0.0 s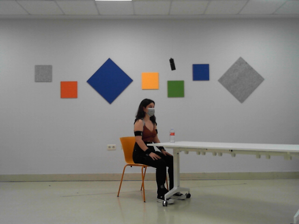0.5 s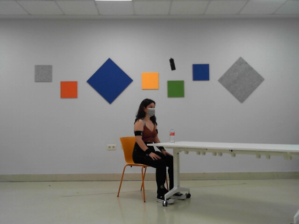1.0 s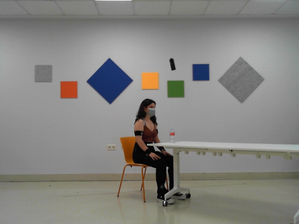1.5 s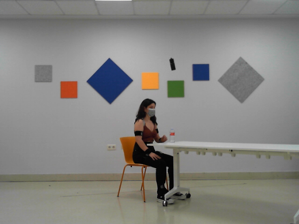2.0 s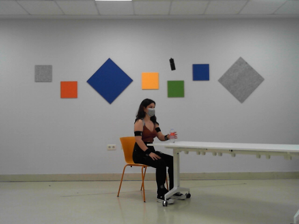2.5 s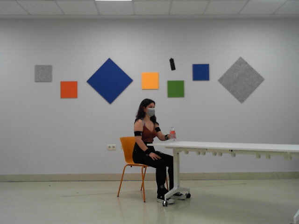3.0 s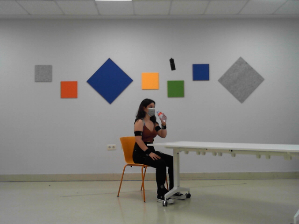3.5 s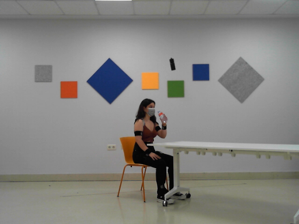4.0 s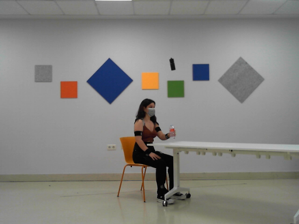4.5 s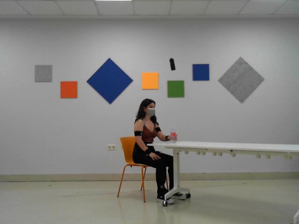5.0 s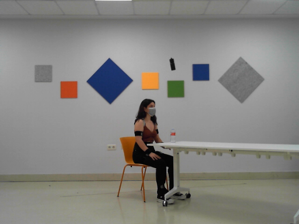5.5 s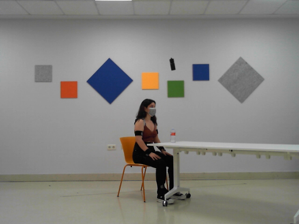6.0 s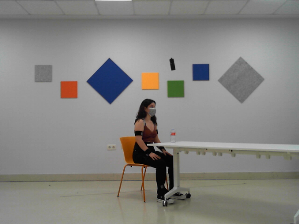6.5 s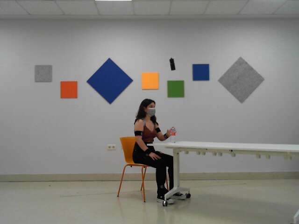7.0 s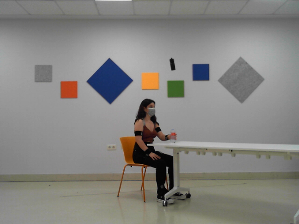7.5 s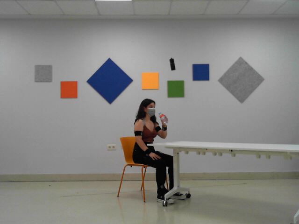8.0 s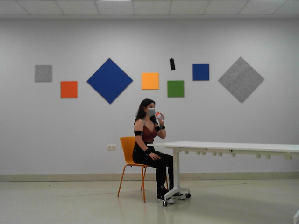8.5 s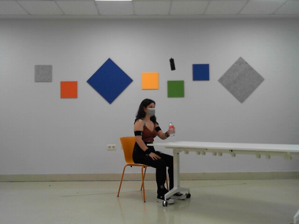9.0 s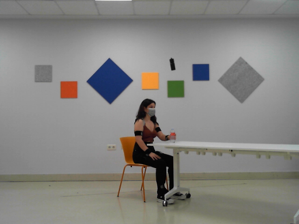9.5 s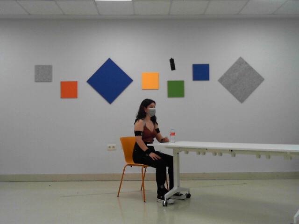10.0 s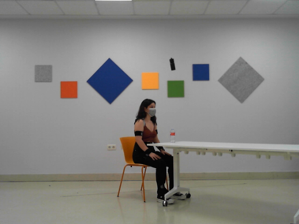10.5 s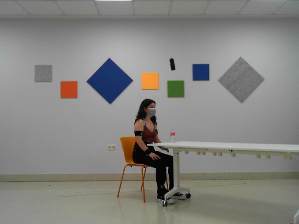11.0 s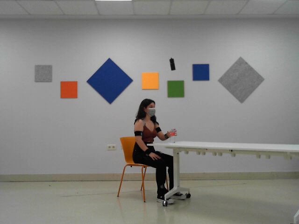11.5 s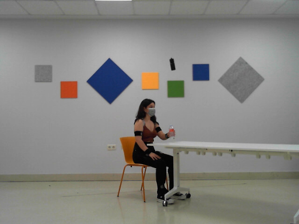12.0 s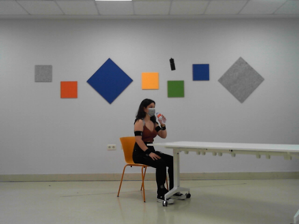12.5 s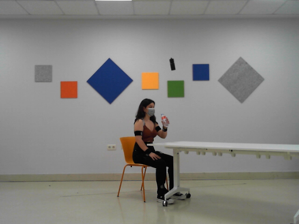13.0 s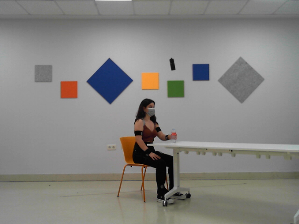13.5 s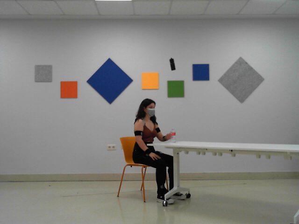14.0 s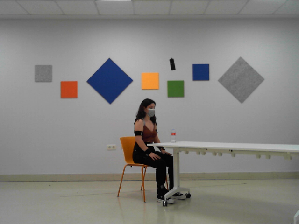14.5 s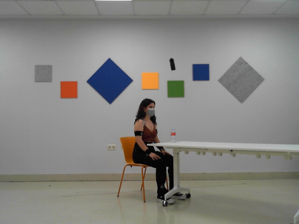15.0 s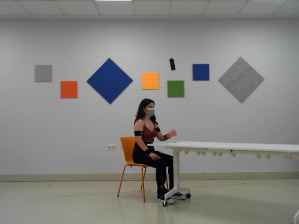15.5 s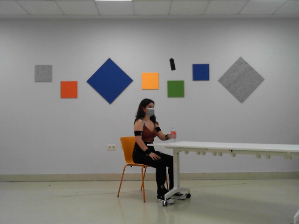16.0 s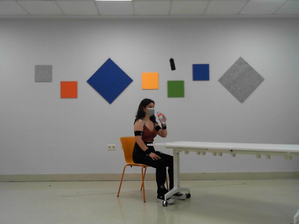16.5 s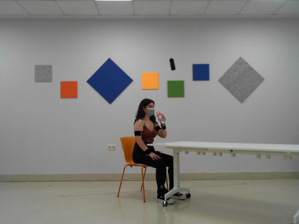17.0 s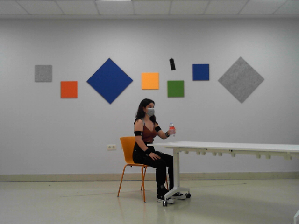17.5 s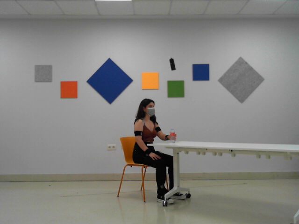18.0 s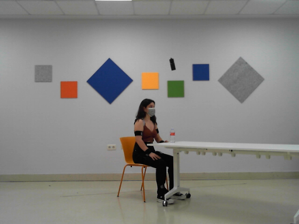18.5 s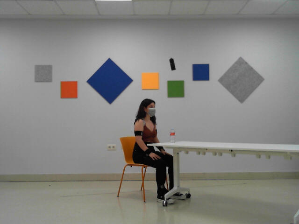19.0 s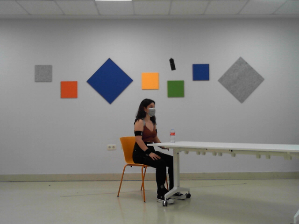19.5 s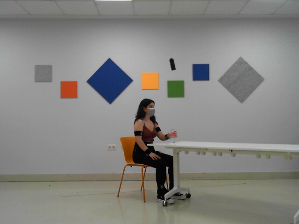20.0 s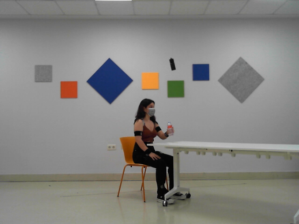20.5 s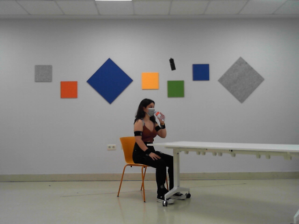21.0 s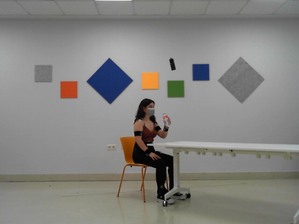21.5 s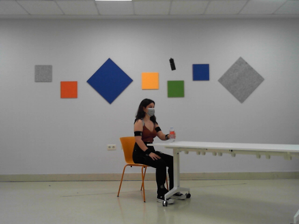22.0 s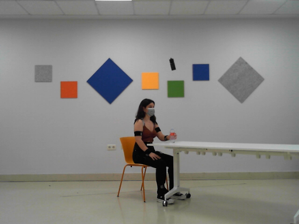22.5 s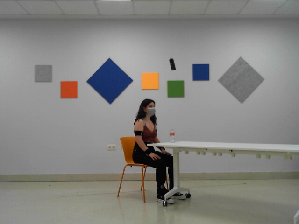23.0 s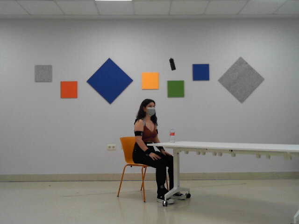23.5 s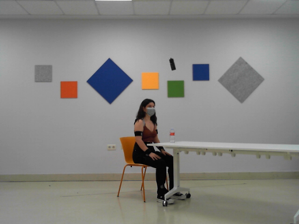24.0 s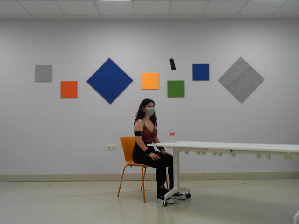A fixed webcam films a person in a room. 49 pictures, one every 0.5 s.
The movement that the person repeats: Drink from a bottle, left hand.
